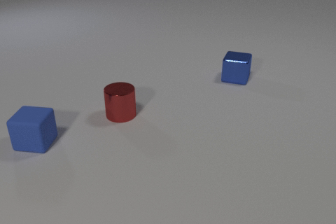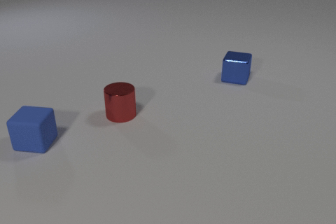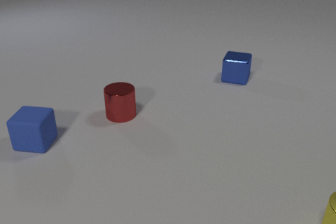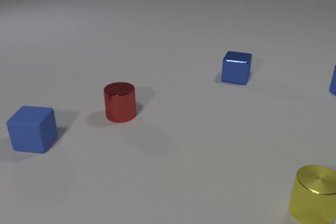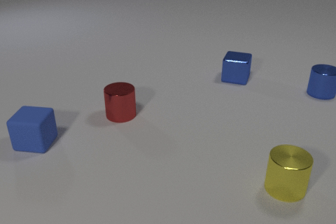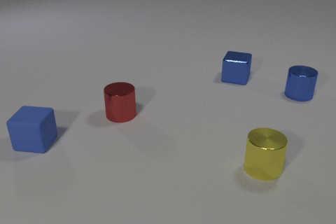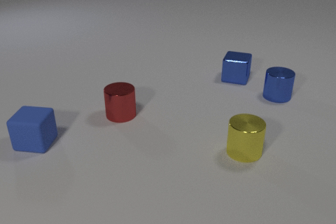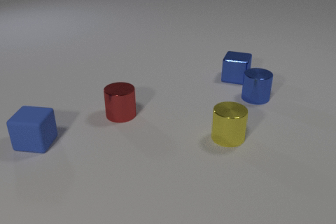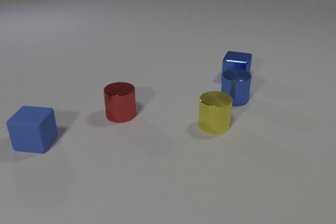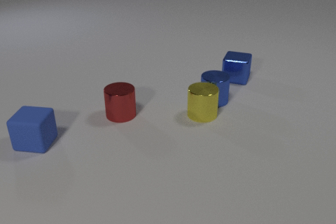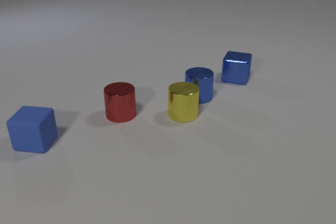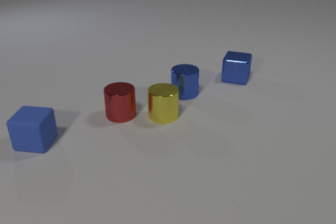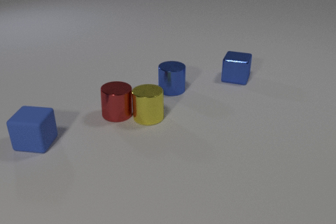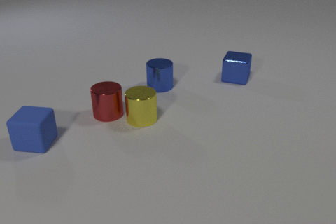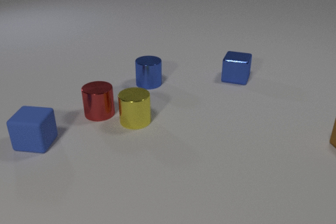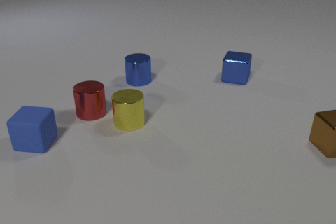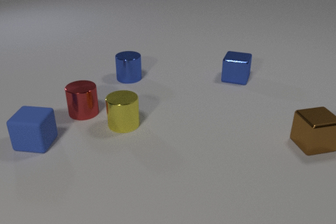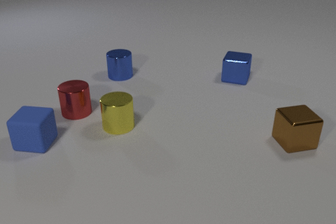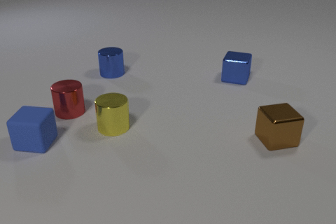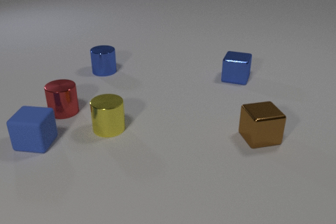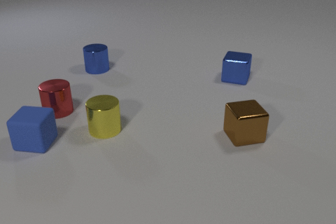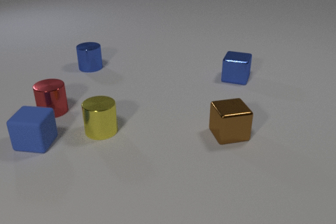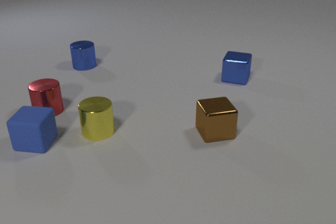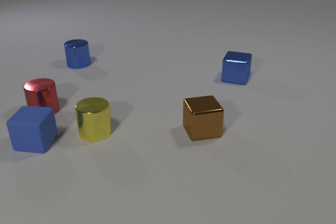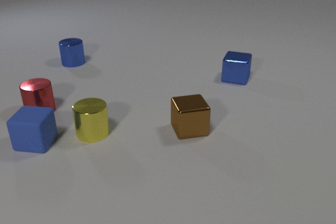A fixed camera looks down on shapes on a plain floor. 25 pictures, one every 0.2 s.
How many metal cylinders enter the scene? 2.
What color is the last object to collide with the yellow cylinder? red.
How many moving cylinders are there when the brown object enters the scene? 3.
0.0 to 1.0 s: The yellow metal cylinder comes in at the right edge, slides to the left and away from the camera. The blue metal cylinder comes in at the right edge, slides to the left and toward the camera.
1.0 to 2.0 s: The yellow metal cylinder slides away from the camera and to the left. The blue metal cylinder slides to the left. The yellow metal cylinder and the blue metal cylinder collide.
2.0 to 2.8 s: The yellow metal cylinder slides to the left. The blue metal cylinder slides to the left and away from the camera. The red metal cylinder slides to the left. The brown metal cube comes in at the right edge. The yellow metal cylinder and the red metal cylinder collide.
2.8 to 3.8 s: The yellow metal cylinder slides to the left and toward the camera. The blue metal cylinder slides to the left and away from the camera. The red metal cylinder slides to the left. The brown metal cube slides to the left.
3.8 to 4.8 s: The yellow metal cylinder slides to the left. The blue metal cylinder slides to the left and away from the camera. The red metal cylinder slides to the left and away from the camera. The brown metal cube slides to the left.
